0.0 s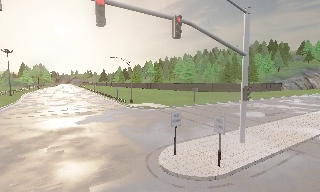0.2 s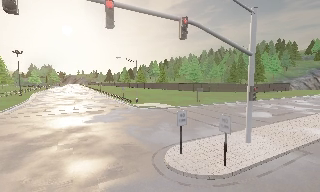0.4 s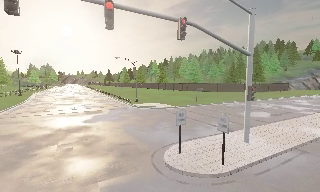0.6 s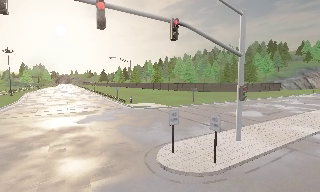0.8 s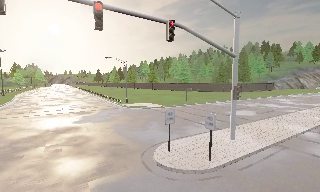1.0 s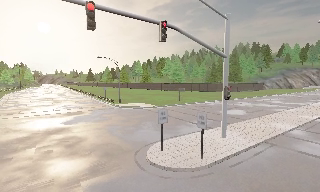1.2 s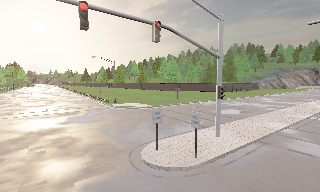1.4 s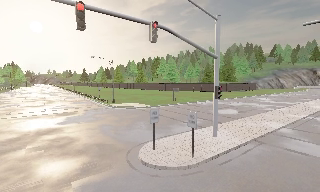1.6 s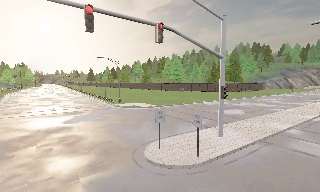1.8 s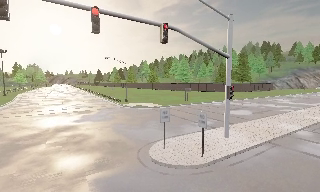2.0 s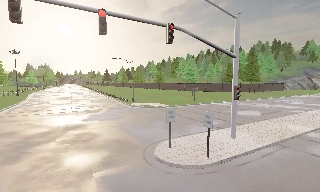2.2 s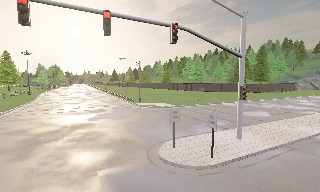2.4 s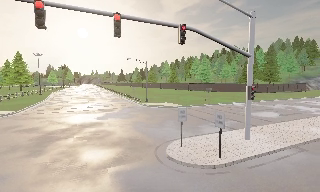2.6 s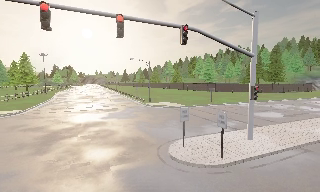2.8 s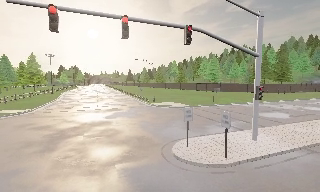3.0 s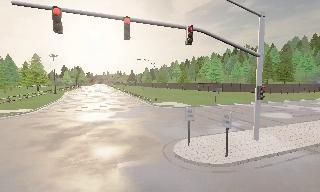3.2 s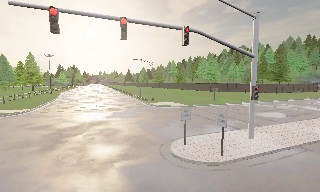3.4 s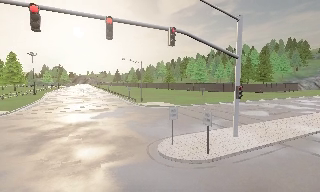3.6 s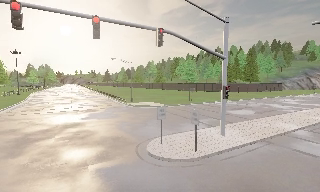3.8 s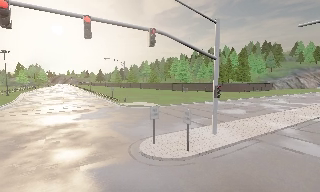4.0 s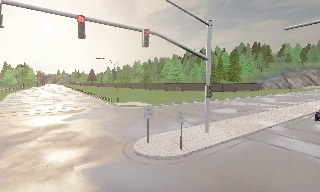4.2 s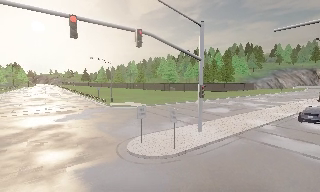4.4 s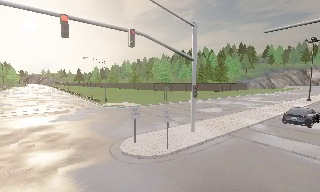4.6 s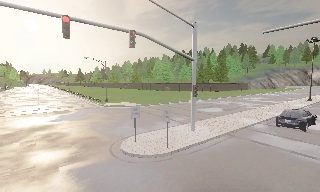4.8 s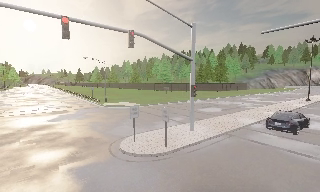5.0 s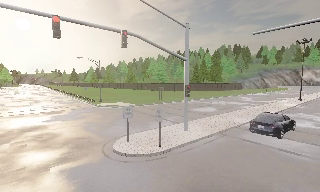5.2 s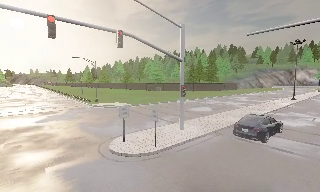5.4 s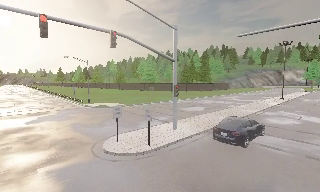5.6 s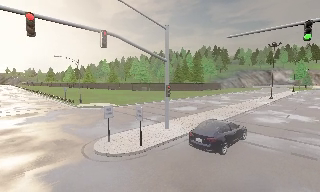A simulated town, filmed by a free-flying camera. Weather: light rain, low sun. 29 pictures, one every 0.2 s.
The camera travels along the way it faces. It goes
backward.
0.0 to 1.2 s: The camera travels backward, about 0.5 m, so what stands in front gets smaller.
1.2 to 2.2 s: The camera shifts only a little, or ends up much as it began.
2.2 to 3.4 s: The camera travels backward, about 0.5 m, so what stands in front gets smaller.
3.4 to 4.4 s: The camera swings to its right by about 10 degrees, and the scene slides to the left.
4.4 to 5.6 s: The camera shifts only a little, or ends up much as it began.
The film runs backward here.
